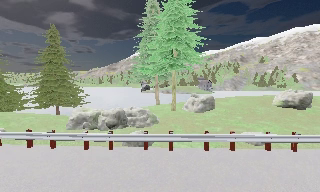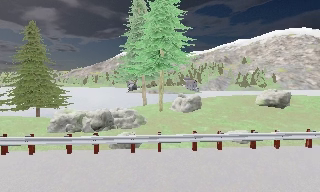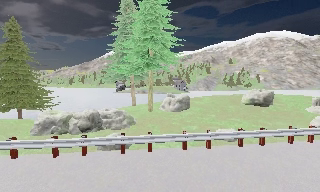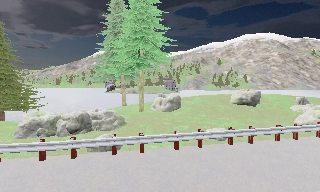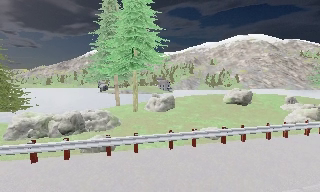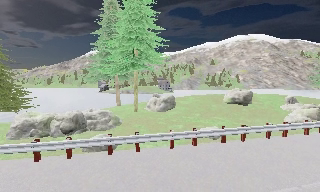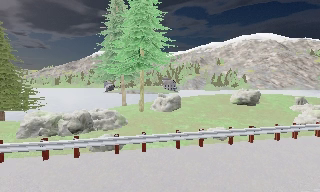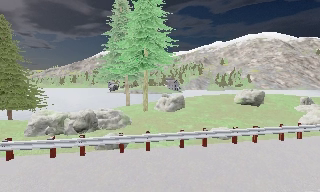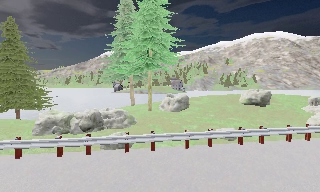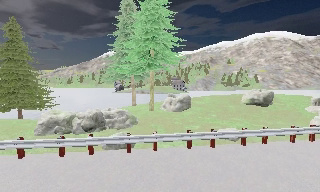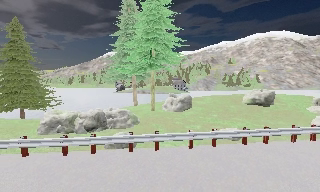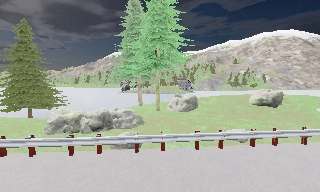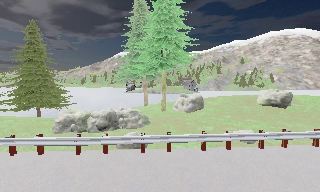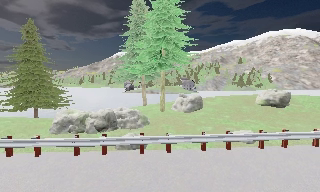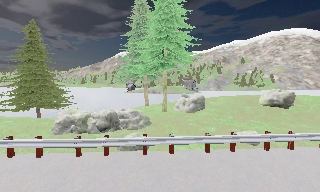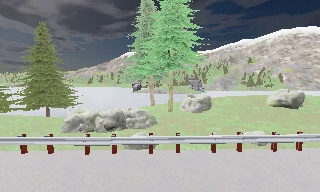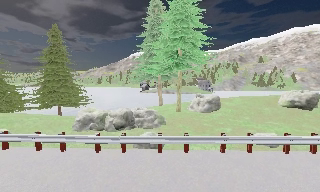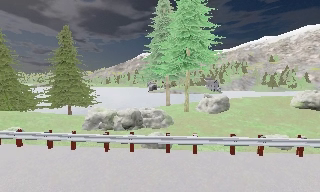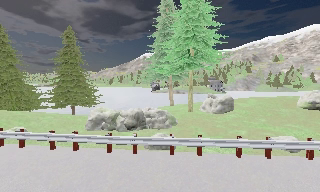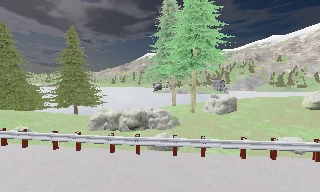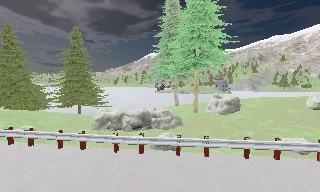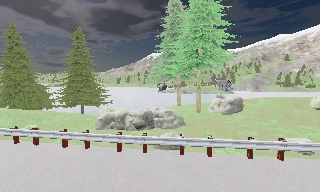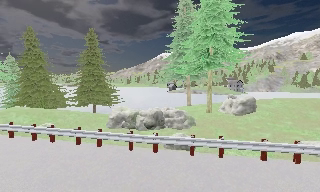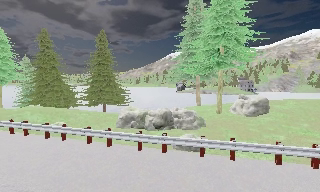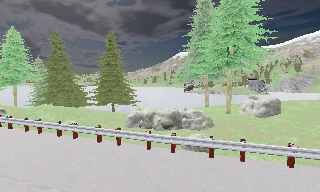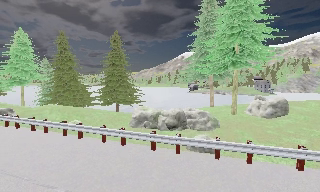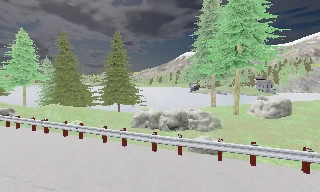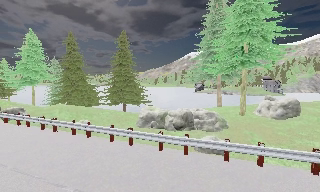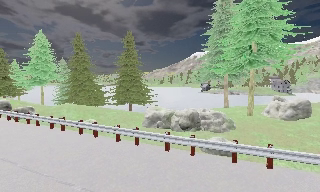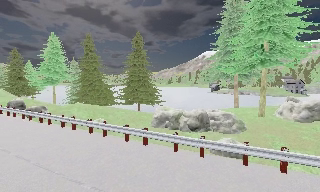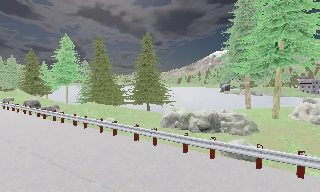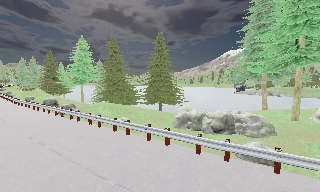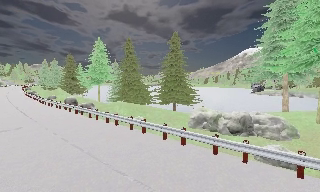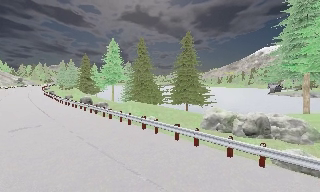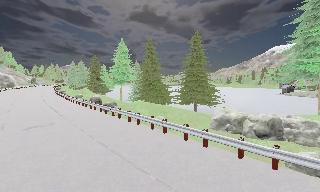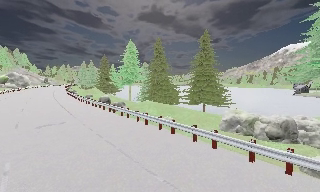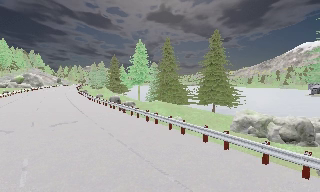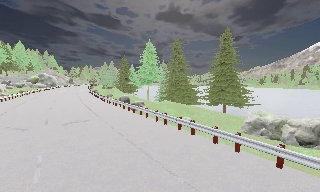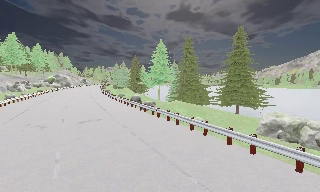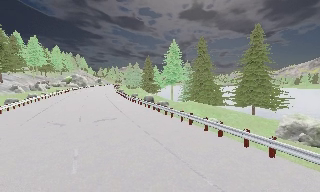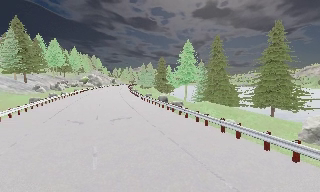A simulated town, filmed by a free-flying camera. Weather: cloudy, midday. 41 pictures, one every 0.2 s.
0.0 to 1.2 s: The camera pans to its right, which is clockwise from overhead, by about 10 degrees.
1.2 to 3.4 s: The camera pans to its left, which is counterclockwise from overhead, by about 15 degrees.
3.4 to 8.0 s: The scene slides to the right, as the camera pans about 65 degrees to its left. It travels to its left, about 1 m, so close, fixed things drift to the right.
The film runs forward here.
